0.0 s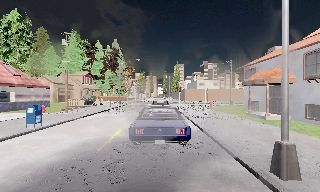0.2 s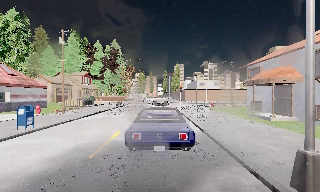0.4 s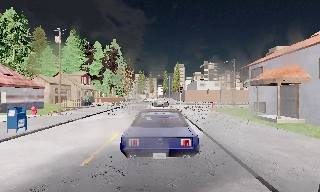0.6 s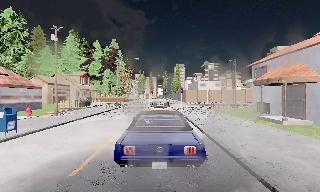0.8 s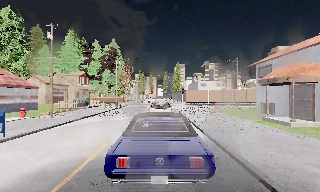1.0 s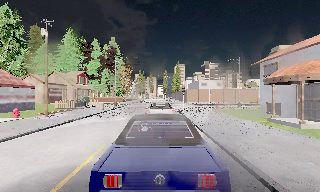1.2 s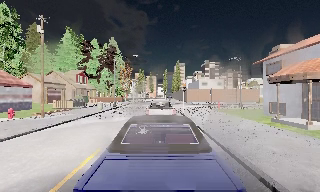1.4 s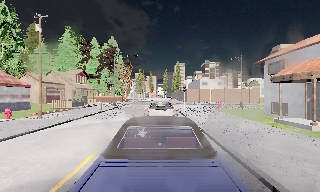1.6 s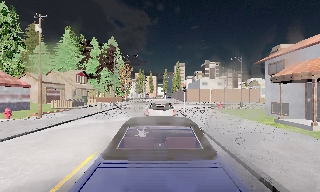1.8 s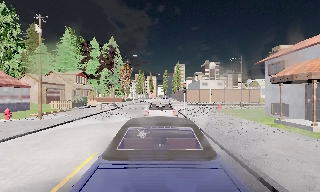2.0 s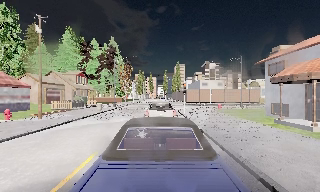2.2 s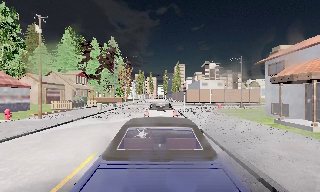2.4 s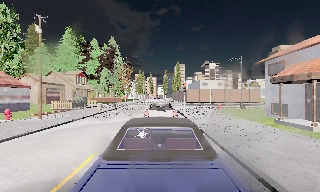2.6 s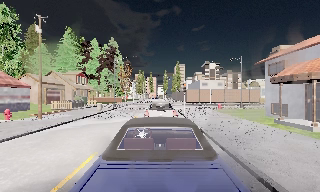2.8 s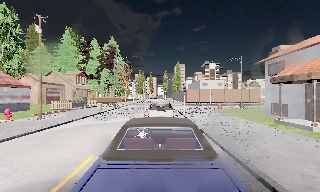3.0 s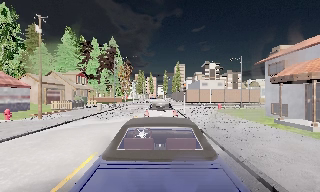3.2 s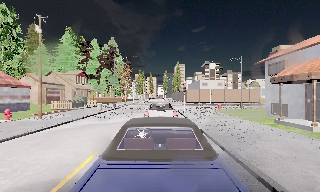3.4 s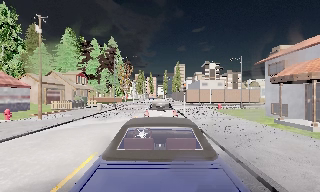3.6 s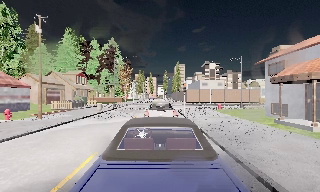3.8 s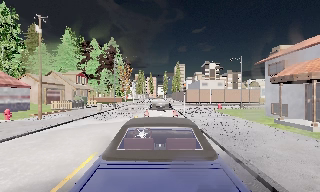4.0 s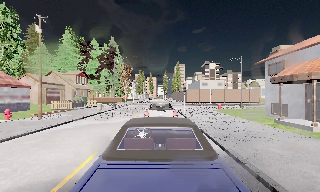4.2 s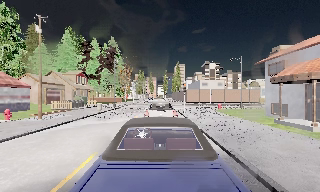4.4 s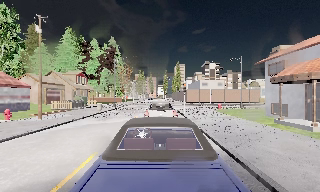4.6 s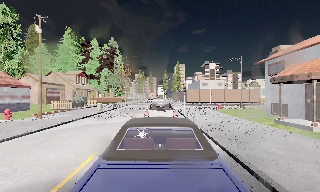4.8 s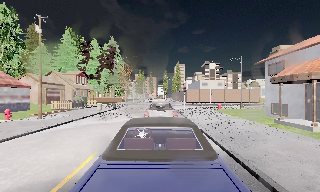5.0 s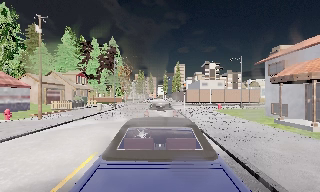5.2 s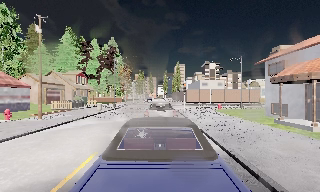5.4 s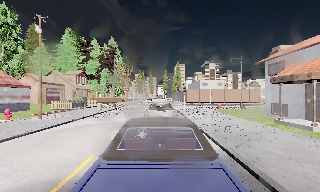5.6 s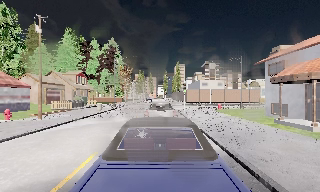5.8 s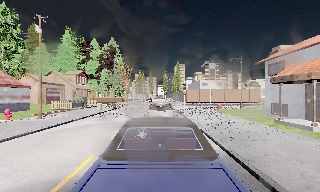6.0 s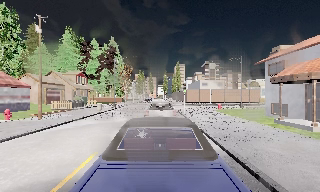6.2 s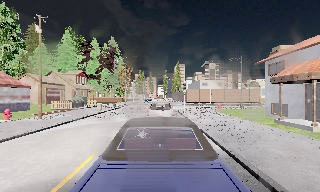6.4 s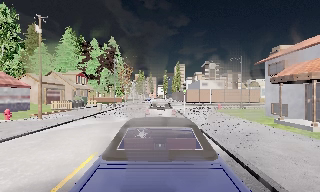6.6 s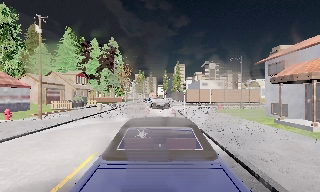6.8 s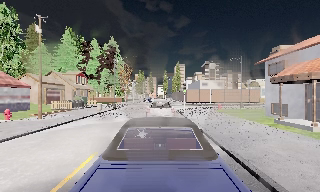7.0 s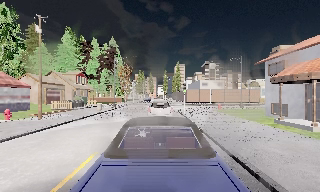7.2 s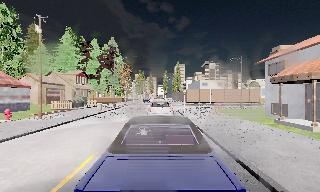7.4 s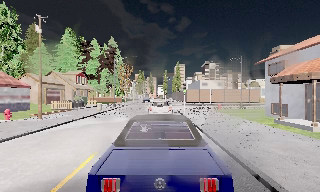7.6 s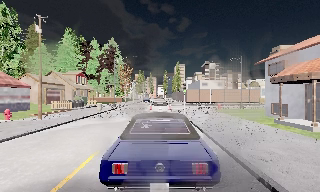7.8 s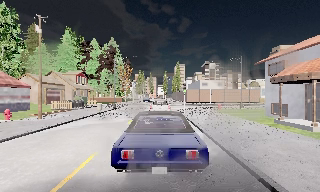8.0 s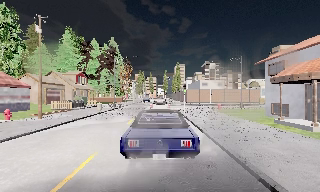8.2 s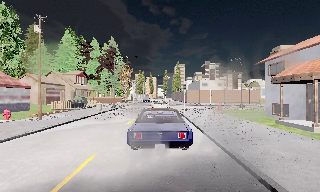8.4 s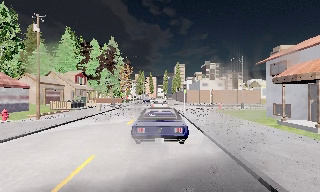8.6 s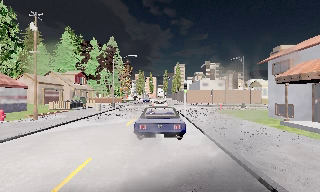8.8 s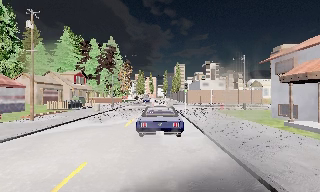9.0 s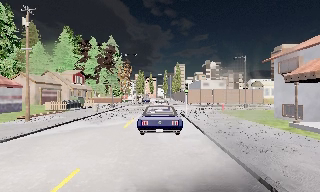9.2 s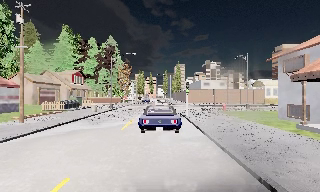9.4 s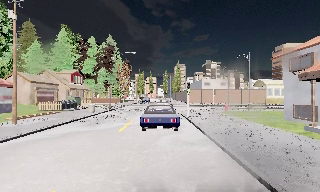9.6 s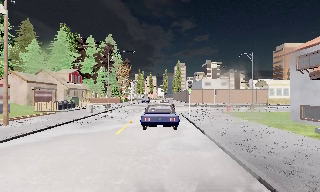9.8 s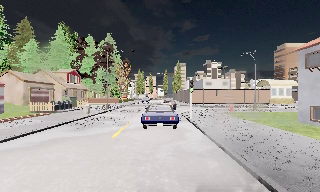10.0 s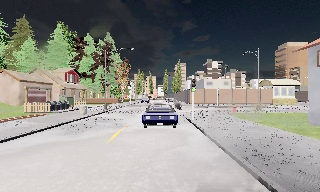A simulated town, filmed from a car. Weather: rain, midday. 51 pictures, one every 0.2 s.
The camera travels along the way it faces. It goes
forward.
0.0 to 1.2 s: The camera travels forward, about 3 m, so what stands in front looms larger.
1.2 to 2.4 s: The camera shifts only a little, or ends up much as it began.
2.4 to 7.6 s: The camera keeps its place and its aim.
7.6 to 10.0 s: The camera travels forward, about 4 m, so what stands in front looms larger. It gains speed.
The film runs forward here.
